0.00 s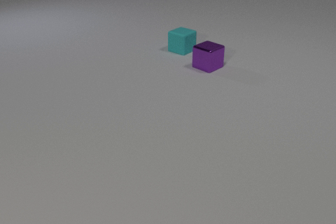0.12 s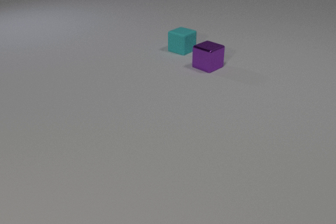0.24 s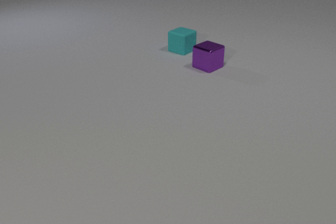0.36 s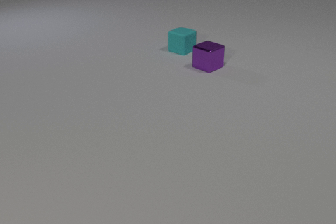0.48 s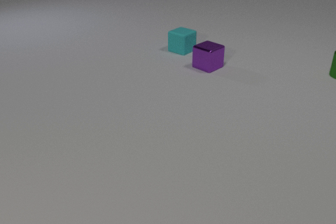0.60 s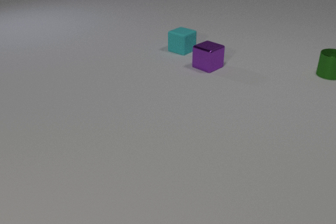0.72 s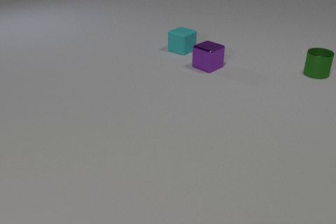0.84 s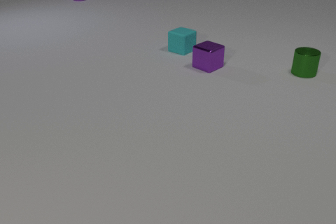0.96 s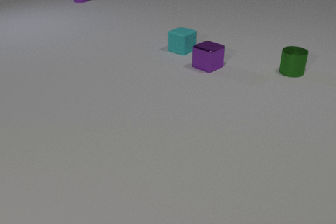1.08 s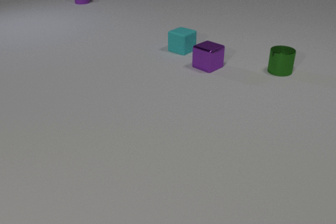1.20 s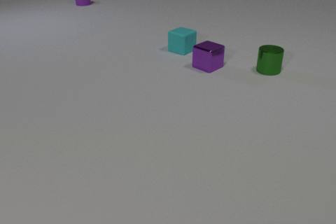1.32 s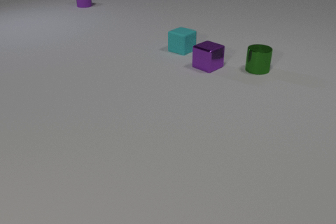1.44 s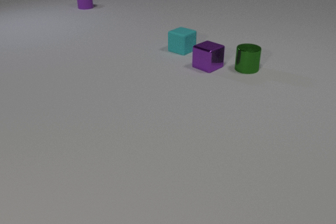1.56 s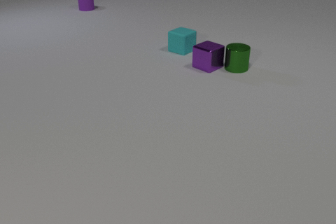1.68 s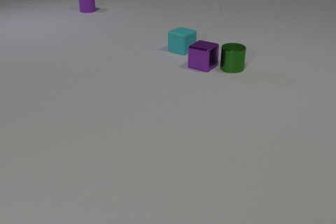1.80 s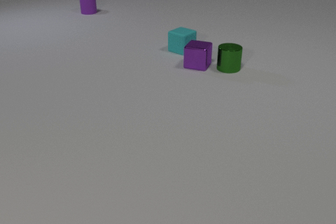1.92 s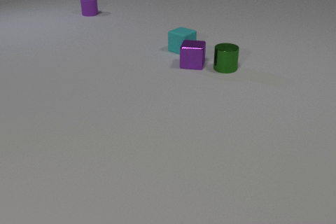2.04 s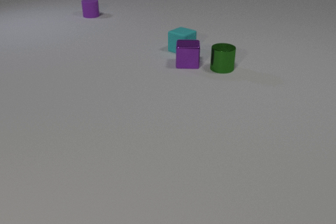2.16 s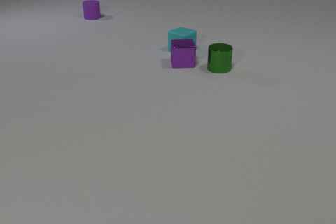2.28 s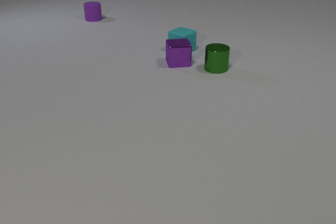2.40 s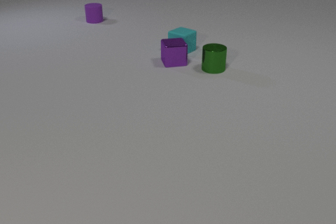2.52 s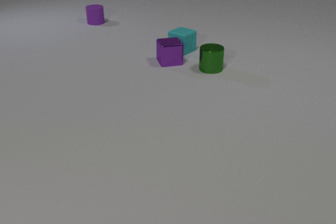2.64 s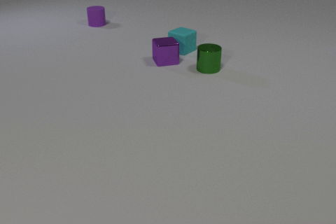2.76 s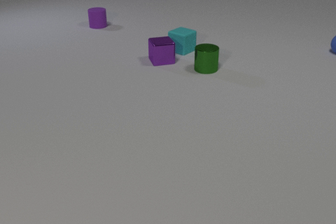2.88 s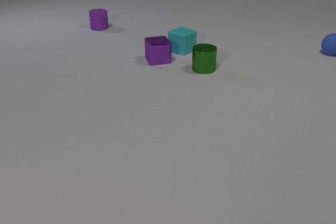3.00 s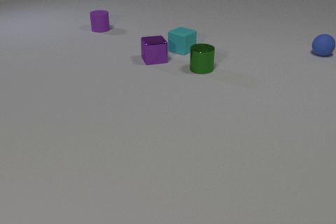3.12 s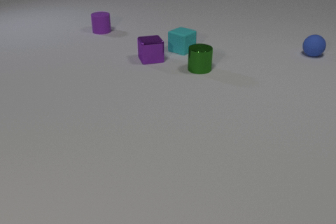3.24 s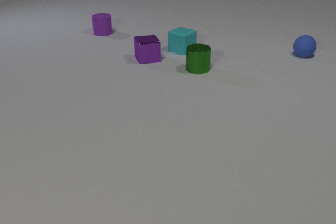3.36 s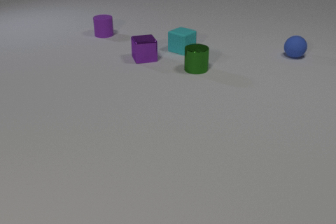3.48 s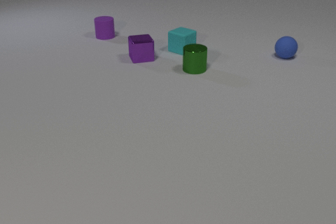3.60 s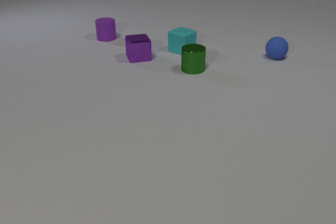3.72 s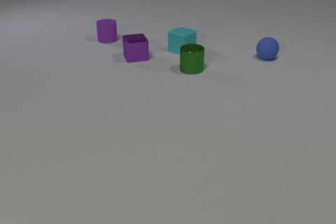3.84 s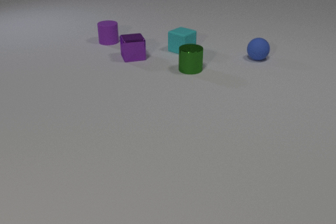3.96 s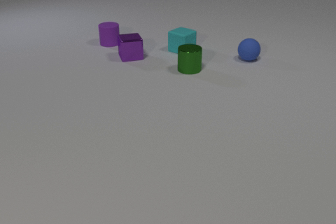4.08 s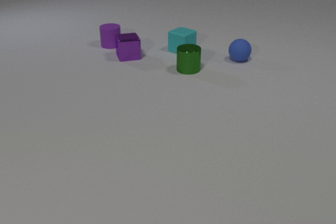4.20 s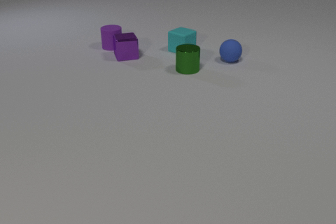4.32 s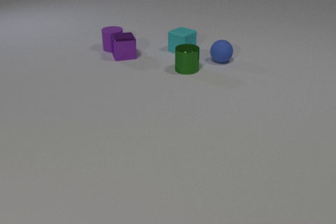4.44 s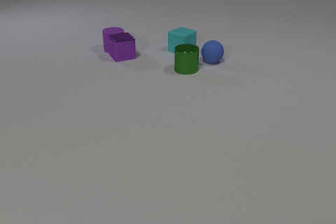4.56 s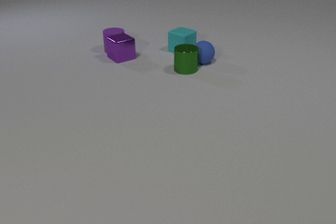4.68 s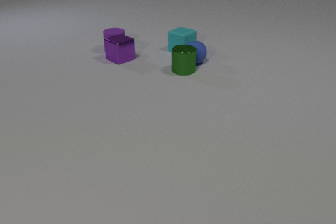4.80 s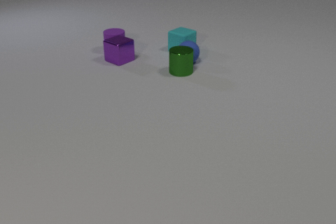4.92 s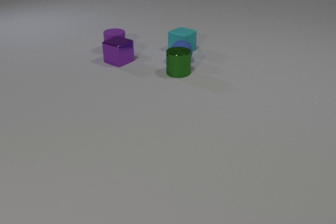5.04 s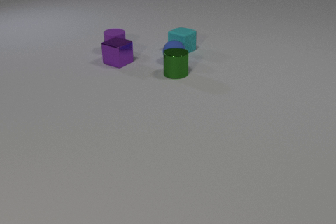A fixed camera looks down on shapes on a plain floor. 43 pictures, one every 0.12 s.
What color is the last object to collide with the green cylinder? blue.
How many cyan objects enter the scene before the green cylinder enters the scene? 0.
Are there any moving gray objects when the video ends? no.
0.00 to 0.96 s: The green metal cylinder comes in at the right edge, slides to the left. The purple rubber cylinder comes in at the top edge, slides toward the camera.
0.96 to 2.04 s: The green metal cylinder slides to the left. The purple metal cube slides to the left, spins counterclockwise seen from above by about 45 degrees, its near face sliding to the right. The purple rubber cylinder slides toward the camera. The green metal cylinder and the purple metal cube collide.
2.04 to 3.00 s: The green metal cylinder slides to the left. The purple metal cube slides to the left. The purple rubber cylinder slides toward the camera. The blue rubber sphere comes in at the right edge, rolls to the left and toward the camera.
3.00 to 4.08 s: The green metal cylinder slides to the left. The purple metal cube slides to the left and away from the camera. The purple rubber cylinder slides toward the camera. The blue rubber sphere rolls to the left and toward the camera.
4.08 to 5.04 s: The green metal cylinder slides to the left and toward the camera. The purple metal cube slides toward the camera and to the left, spins counterclockwise seen from above by about 45 degrees, its near face sliding to the right. The purple rubber cylinder slides toward the camera. The blue rubber sphere rolls to the left. The purple metal cube and the purple rubber cylinder collide. The green metal cylinder and the blue rubber sphere collide.
